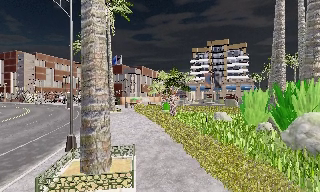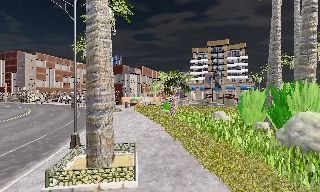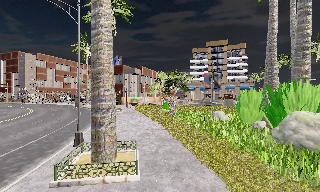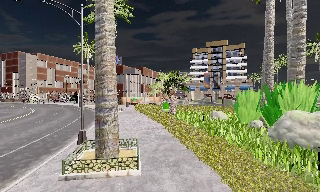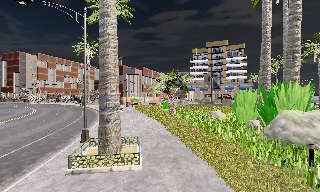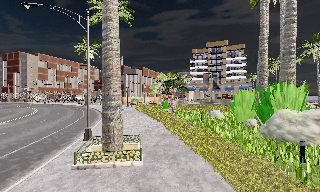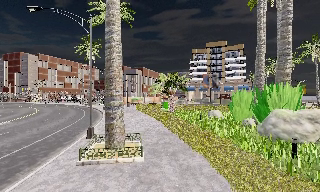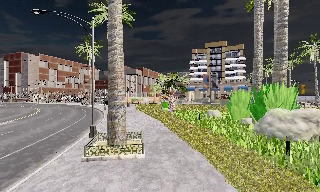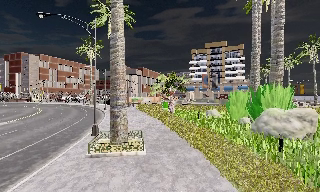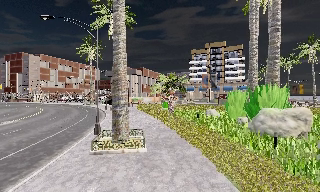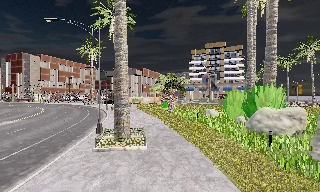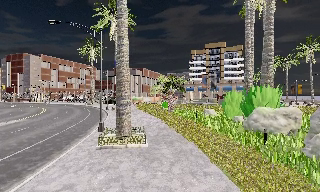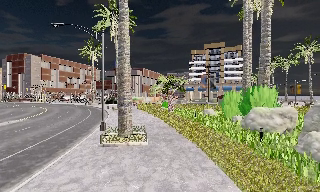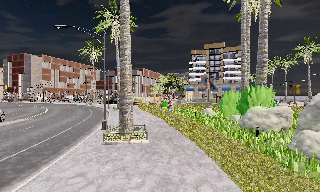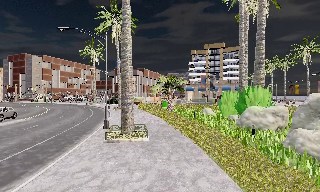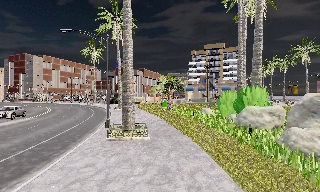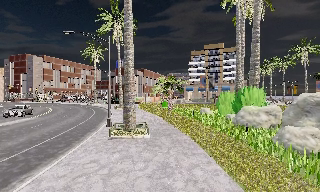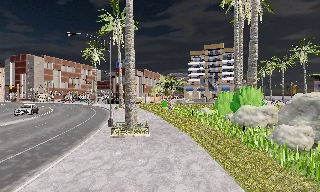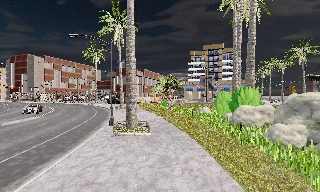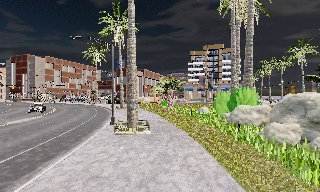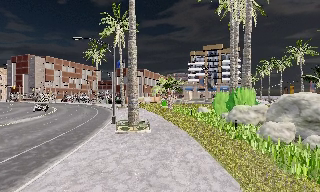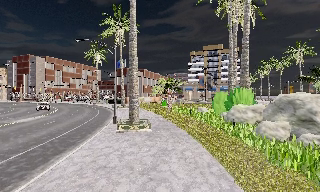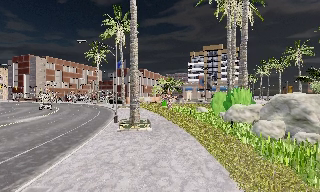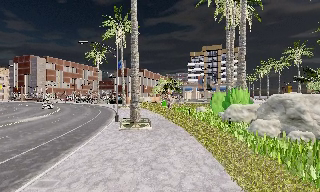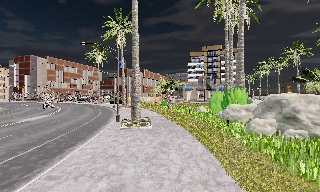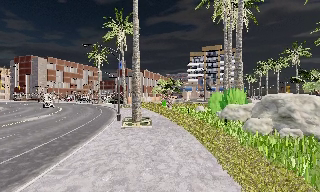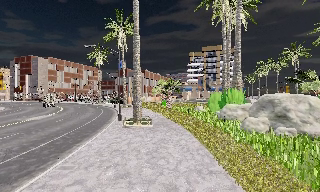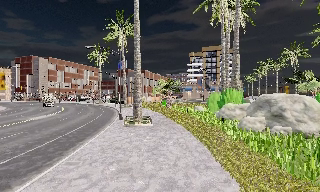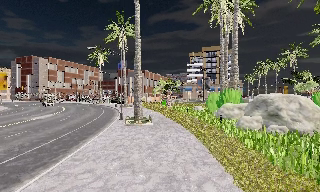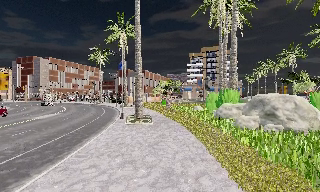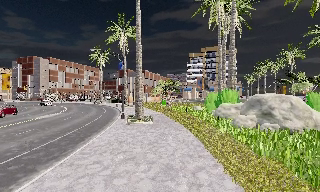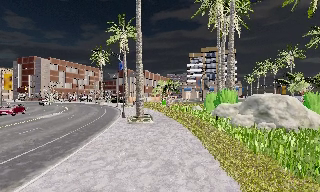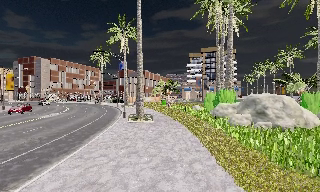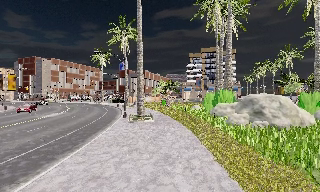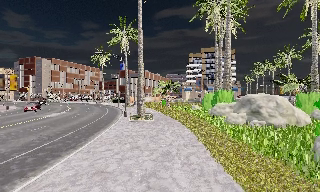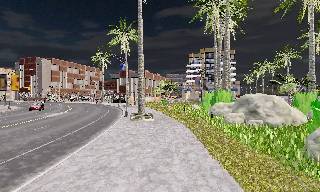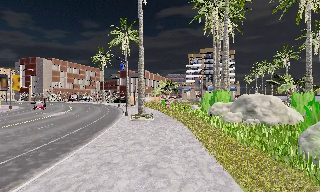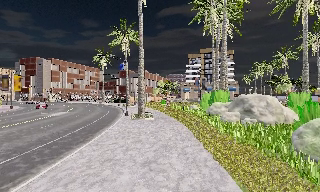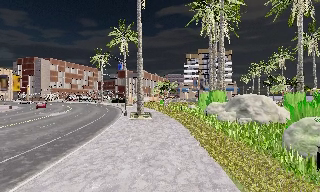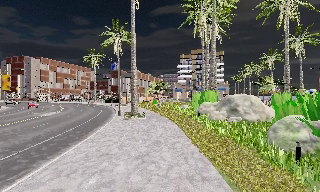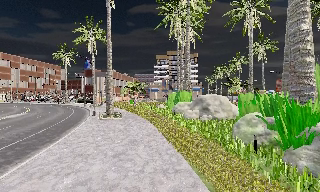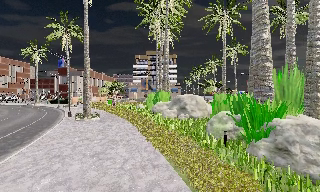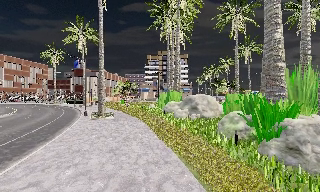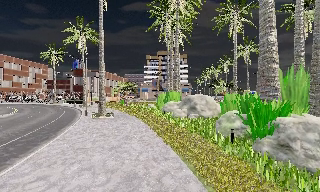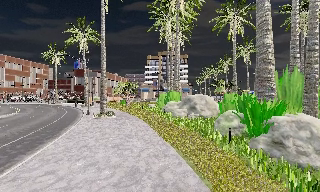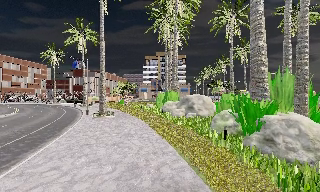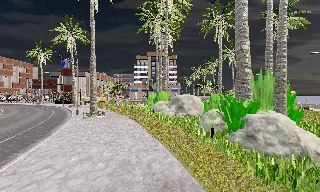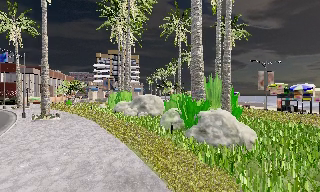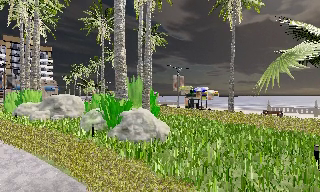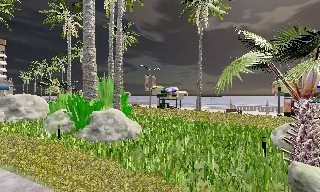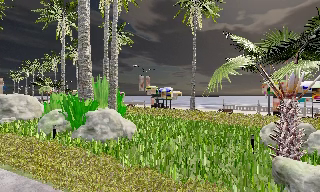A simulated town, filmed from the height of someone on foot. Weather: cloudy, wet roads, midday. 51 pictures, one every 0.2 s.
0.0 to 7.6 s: The camera travels backward, about 13 m, so what stands in front gets smaller.
7.6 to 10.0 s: The camera swings to its right by about 70 degrees, and the scene slides to the left. It travels backward, about 4 m.
The film runs backward here.
